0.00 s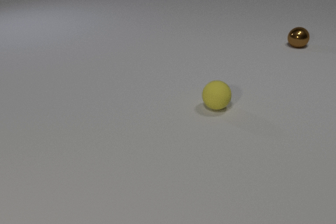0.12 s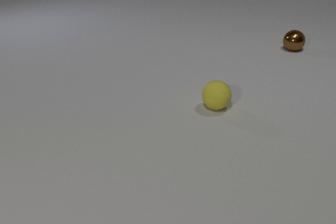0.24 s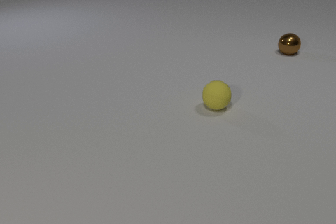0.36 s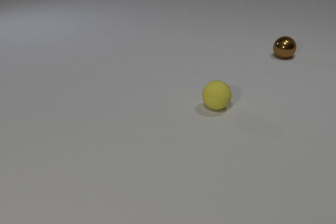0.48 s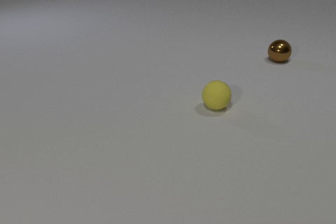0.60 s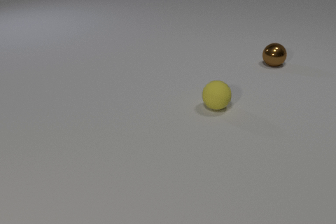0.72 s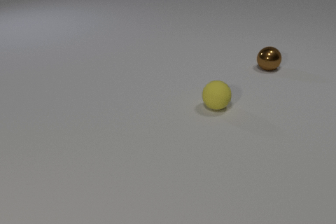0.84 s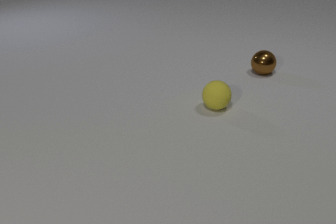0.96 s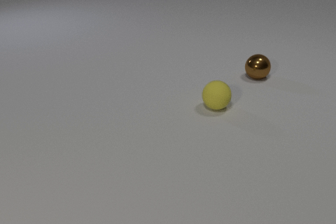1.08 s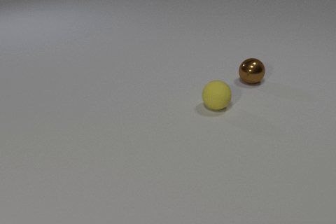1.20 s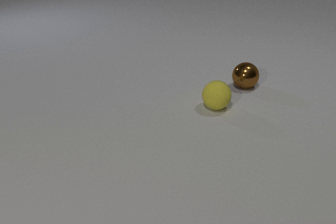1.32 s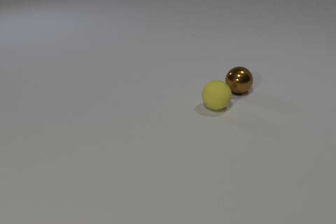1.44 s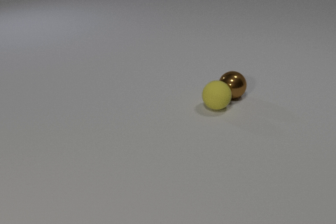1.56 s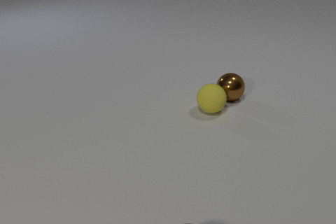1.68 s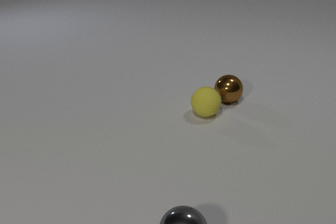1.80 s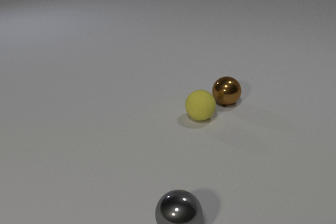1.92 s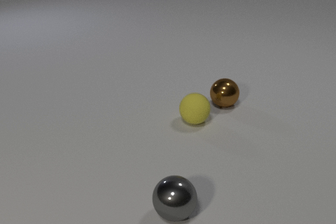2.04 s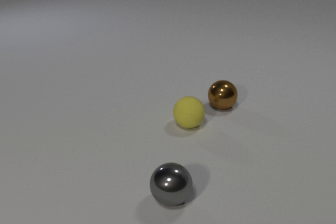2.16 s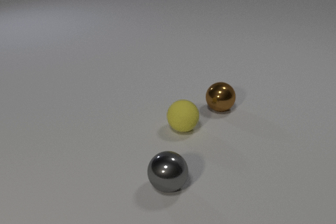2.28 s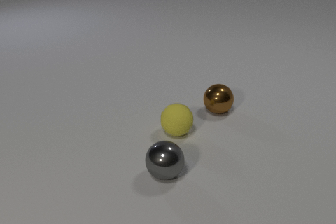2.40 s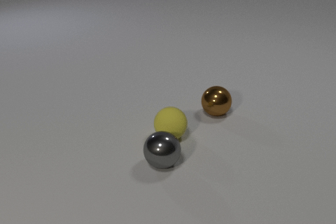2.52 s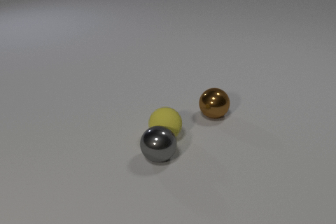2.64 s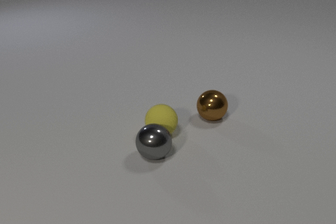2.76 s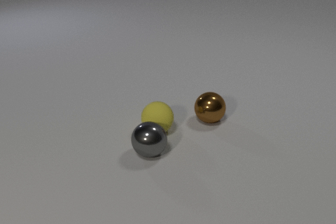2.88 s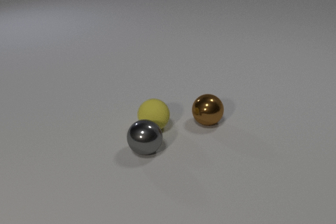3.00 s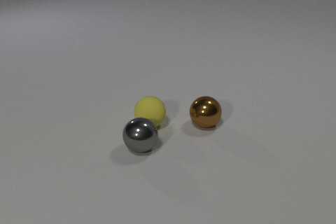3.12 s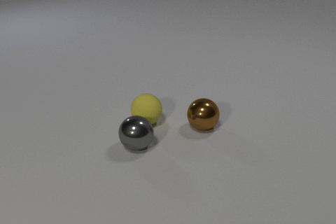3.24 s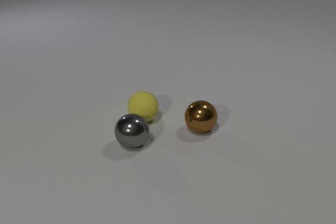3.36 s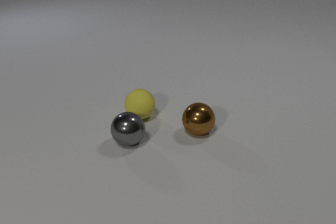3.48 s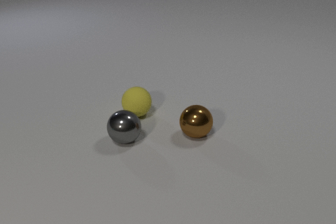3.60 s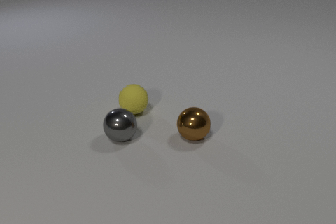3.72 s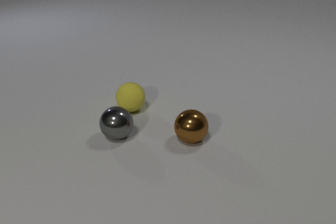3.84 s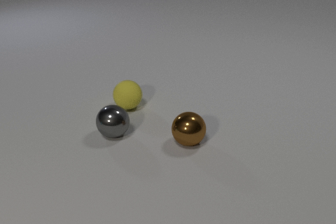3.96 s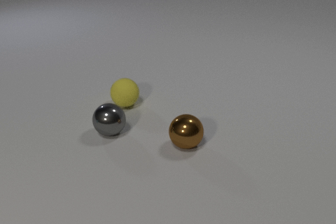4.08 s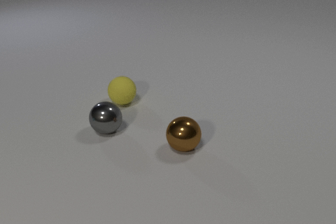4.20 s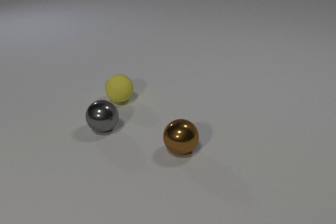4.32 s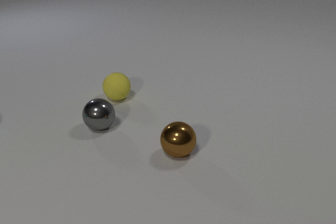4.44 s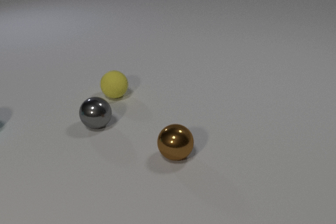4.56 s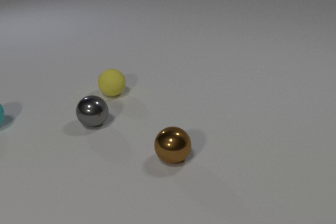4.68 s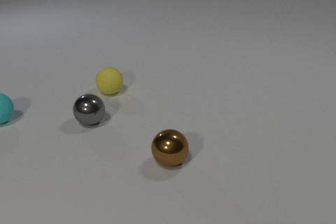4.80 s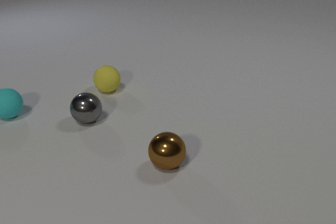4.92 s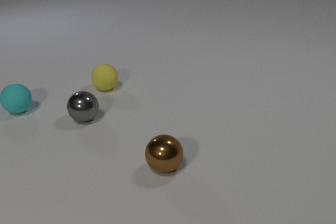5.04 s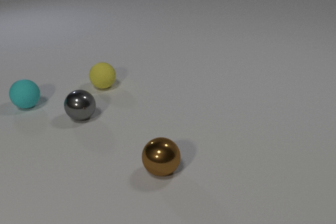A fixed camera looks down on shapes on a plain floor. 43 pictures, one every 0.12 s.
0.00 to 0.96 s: The brown metal sphere rolls toward the camera.
0.96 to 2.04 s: The brown metal sphere rolls toward the camera and to the left. The yellow rubber sphere rolls toward the camera and to the left. The gray metal sphere comes in at the bottom edge, rolls away from the camera. The brown metal sphere and the yellow rubber sphere collide.
2.04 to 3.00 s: The brown metal sphere rolls toward the camera and to the left. The yellow rubber sphere rolls to the left. The gray metal sphere rolls away from the camera. The yellow rubber sphere and the gray metal sphere collide.
3.00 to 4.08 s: The brown metal sphere rolls toward the camera and to the left. The yellow rubber sphere rolls away from the camera and to the left. The gray metal sphere rolls away from the camera and to the left.
4.08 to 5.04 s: The brown metal sphere rolls toward the camera and to the left. The yellow rubber sphere rolls away from the camera and to the left. The gray metal sphere rolls away from the camera and to the left. The cyan rubber sphere comes in at the left edge, rolls to the right and away from the camera.
How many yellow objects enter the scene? 0.
What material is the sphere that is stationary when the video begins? rubber.
How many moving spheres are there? 4.
